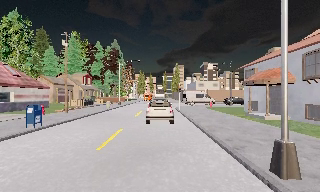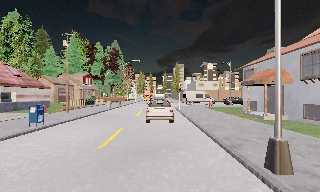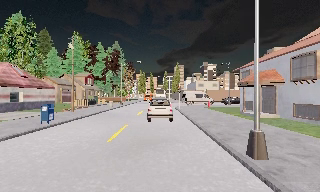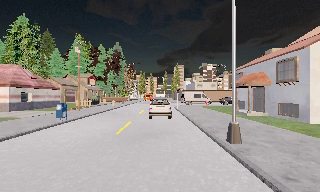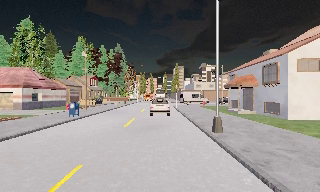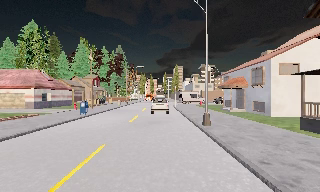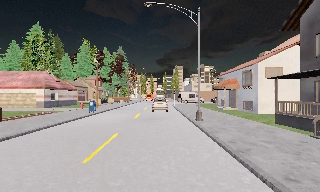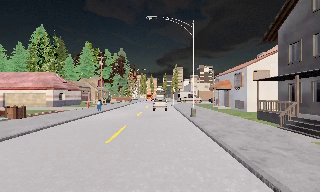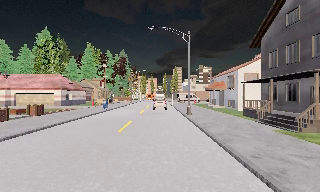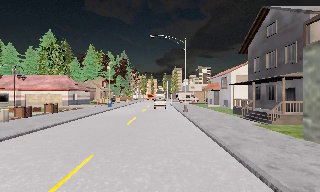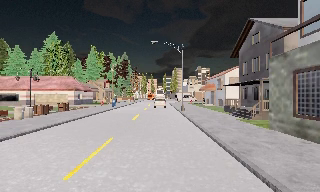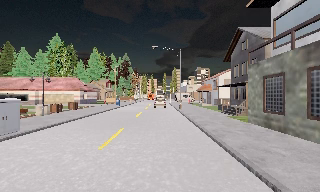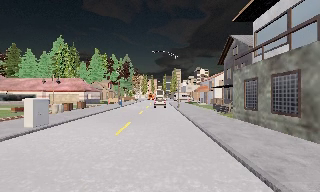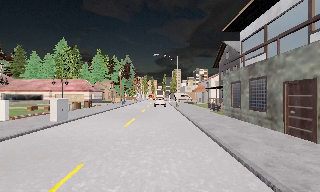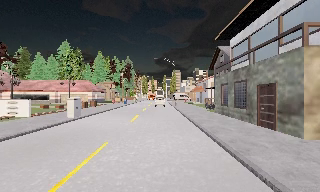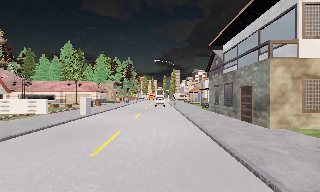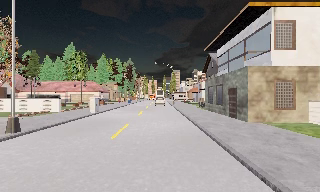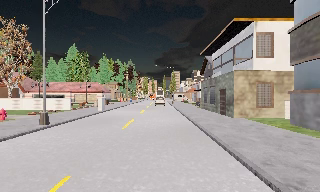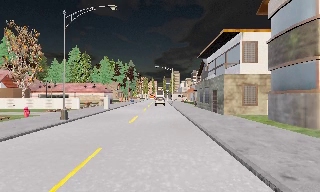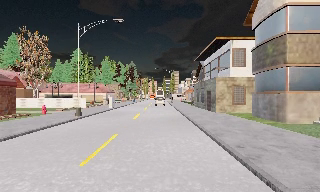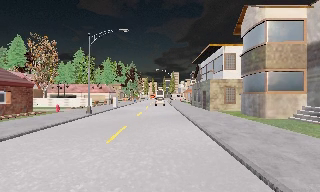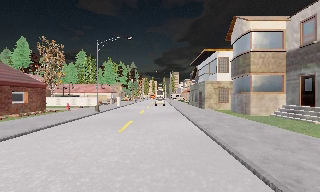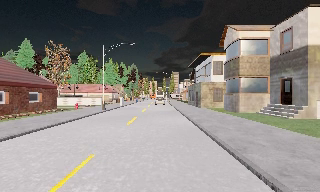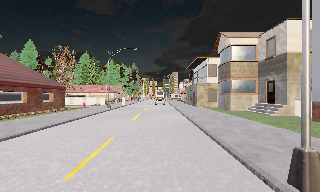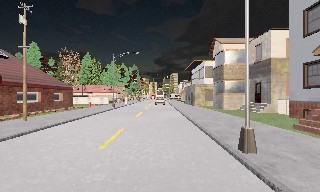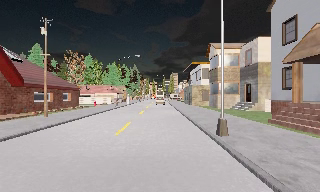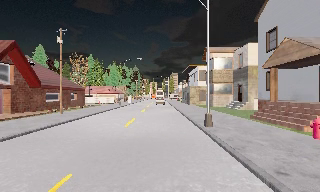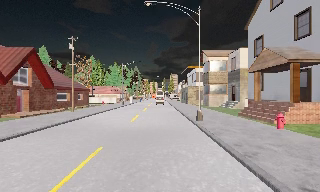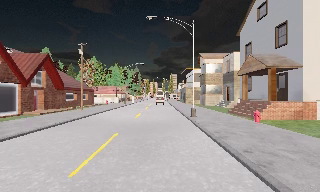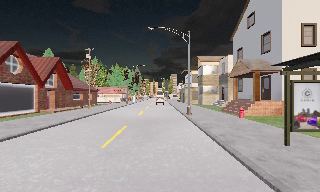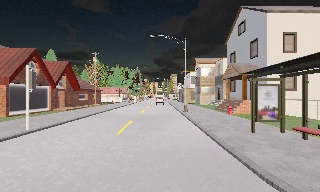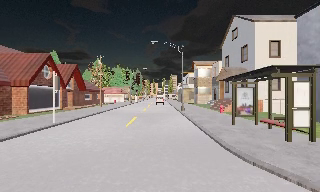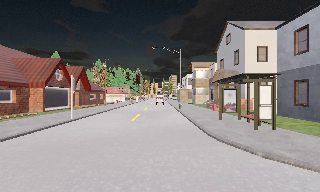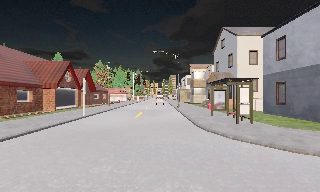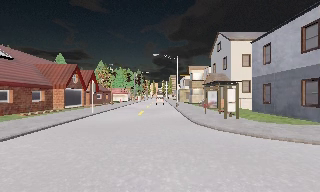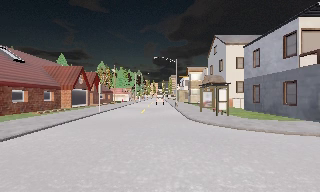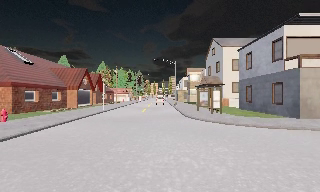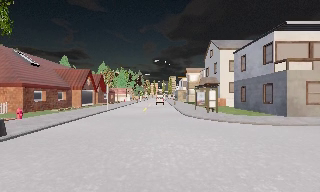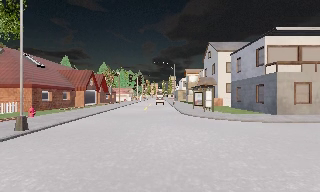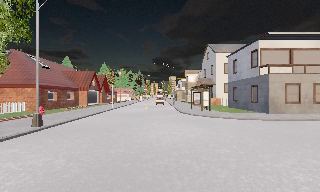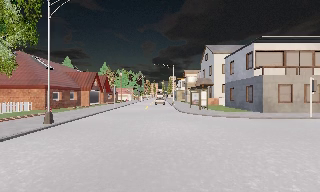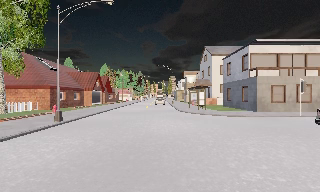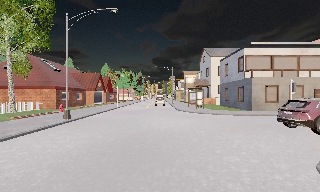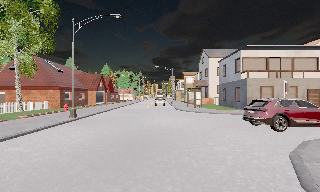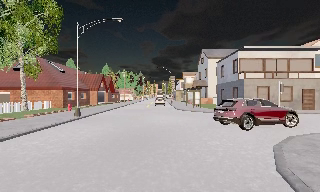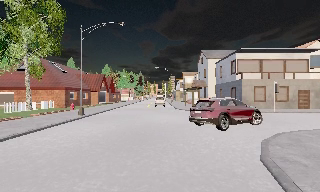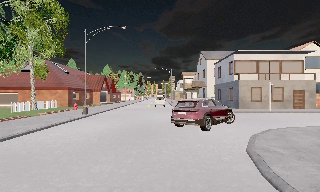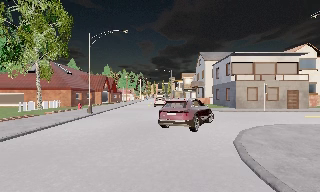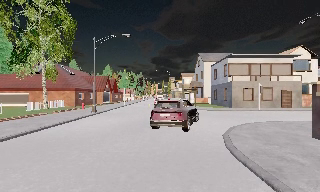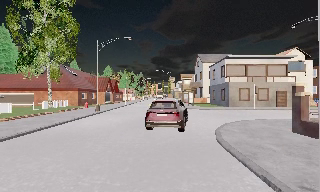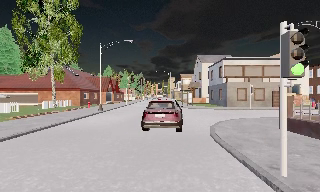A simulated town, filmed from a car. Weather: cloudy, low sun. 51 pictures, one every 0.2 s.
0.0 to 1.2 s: The camera travels backward, about 7 m, so what stands in front gets smaller. It gains speed.
1.2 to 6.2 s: The camera travels backward, about 45 m, so what stands in front gets smaller.
6.2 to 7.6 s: The camera travels backward, about 11 m, so what stands in front gets smaller. It loses speed.
7.6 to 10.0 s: The camera travels backward, about 10 m, so what stands in front gets smaller.
The film runs backward here.
